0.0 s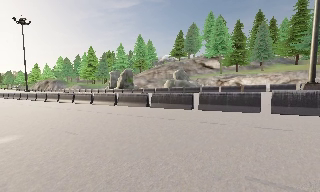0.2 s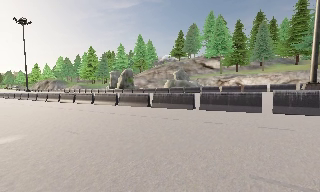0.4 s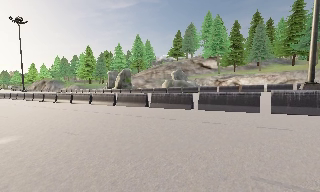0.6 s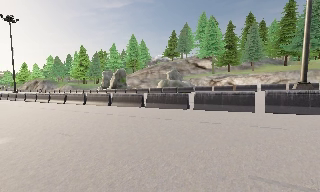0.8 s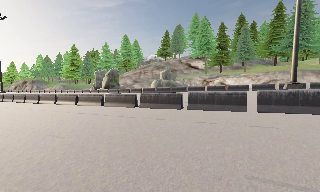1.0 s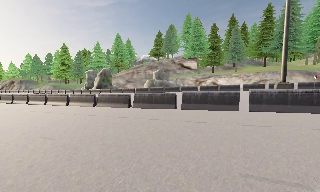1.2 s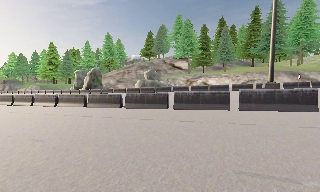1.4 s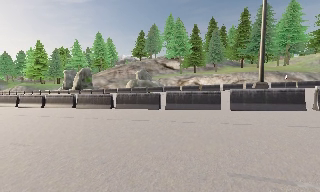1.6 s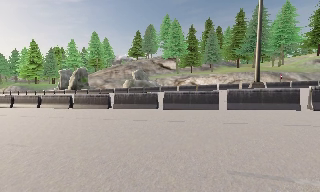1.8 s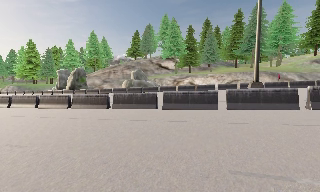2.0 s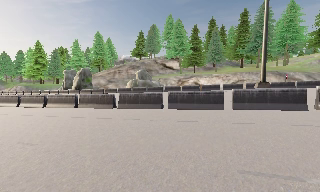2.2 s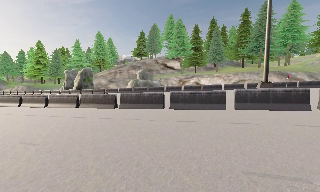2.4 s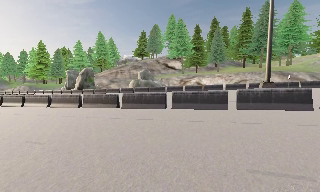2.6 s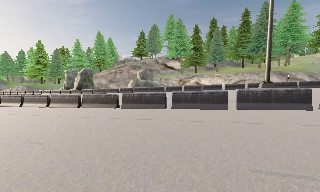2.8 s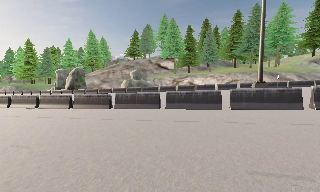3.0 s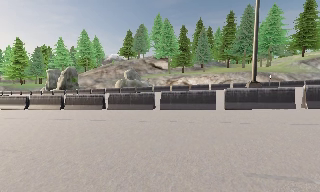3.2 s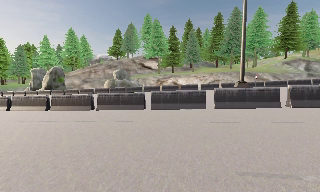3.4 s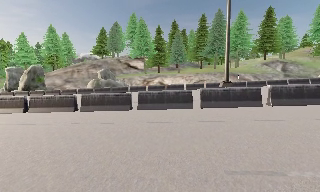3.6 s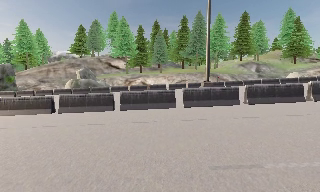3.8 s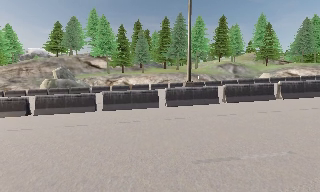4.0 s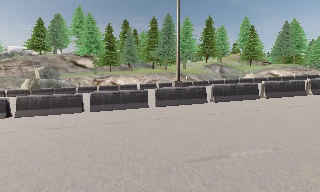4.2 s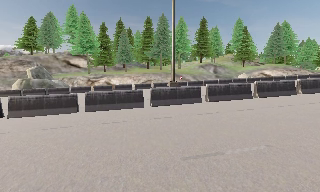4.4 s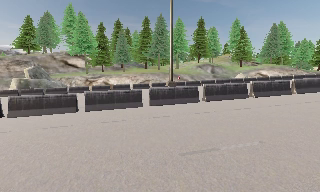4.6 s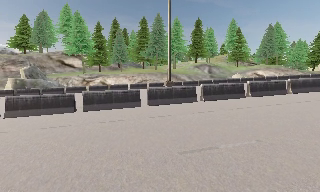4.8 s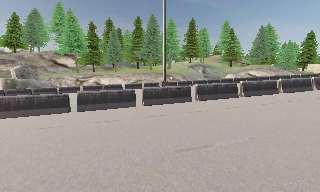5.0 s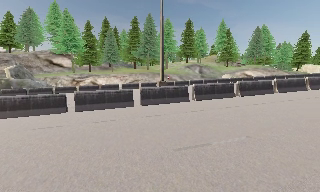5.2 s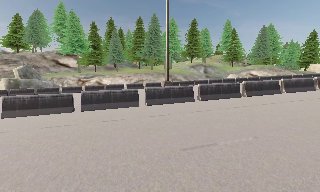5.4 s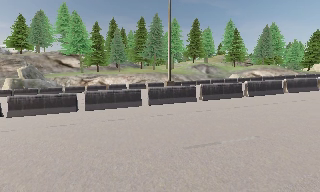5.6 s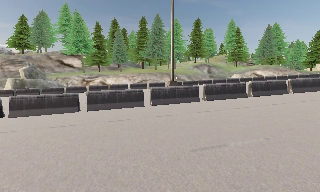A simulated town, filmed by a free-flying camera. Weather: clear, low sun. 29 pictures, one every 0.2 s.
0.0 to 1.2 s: The scene slides to the left, as the camera pans about 10 degrees to its right.
1.2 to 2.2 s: The camera shifts only a little, or ends up much as it began.
2.2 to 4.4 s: The scene slides to the left, as the camera pans about 35 degrees to its right. It travels to its left, about 0.5 m.
4.4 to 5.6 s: The camera shifts only a little, or ends up much as it began.
The film runs backward here.
